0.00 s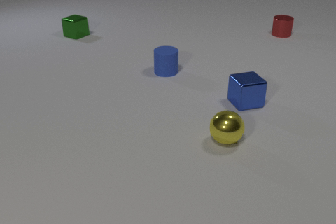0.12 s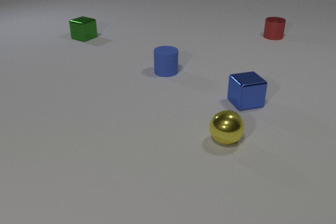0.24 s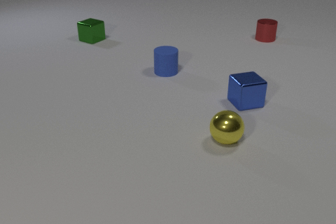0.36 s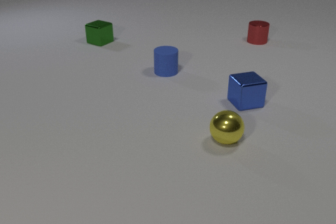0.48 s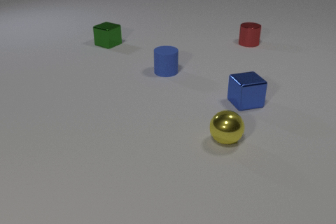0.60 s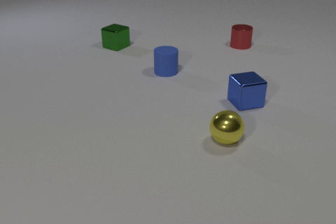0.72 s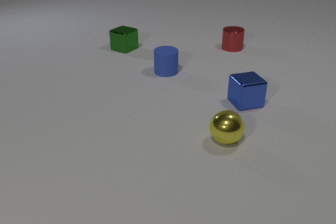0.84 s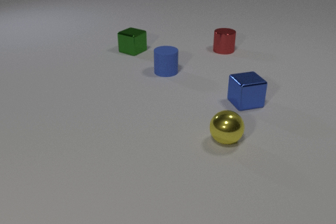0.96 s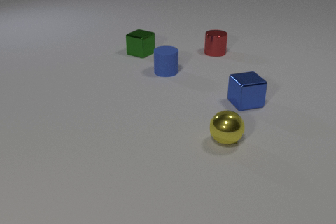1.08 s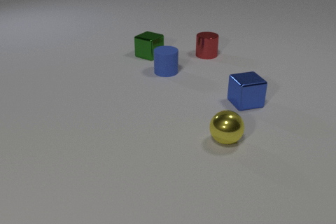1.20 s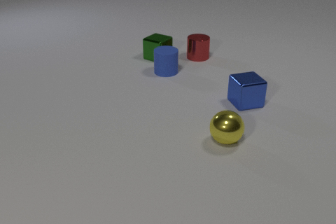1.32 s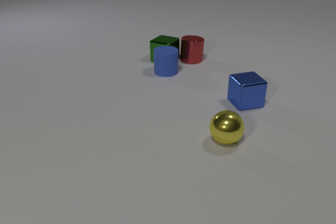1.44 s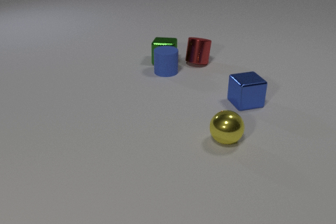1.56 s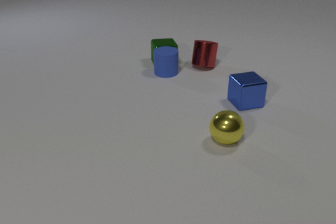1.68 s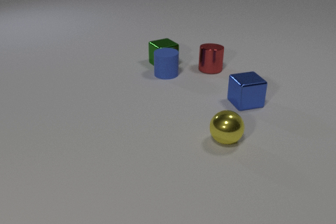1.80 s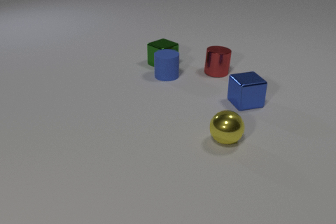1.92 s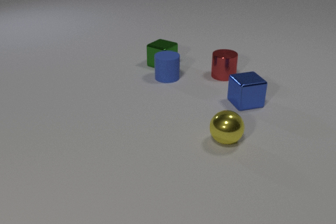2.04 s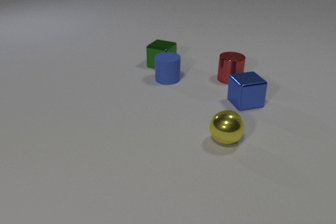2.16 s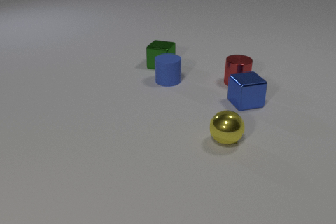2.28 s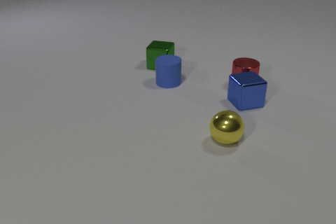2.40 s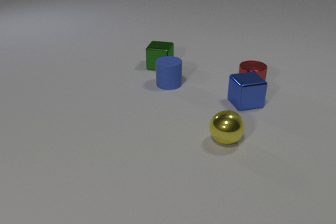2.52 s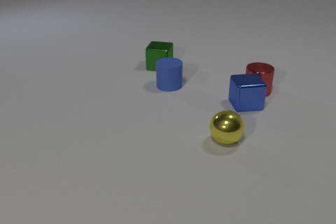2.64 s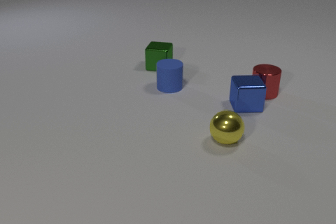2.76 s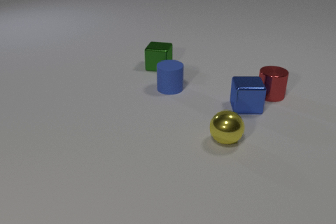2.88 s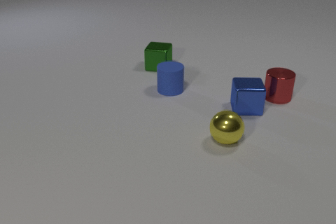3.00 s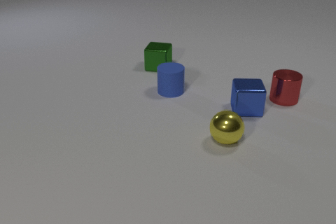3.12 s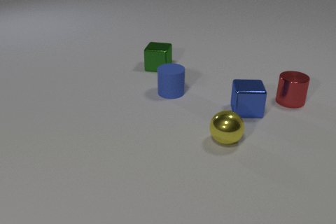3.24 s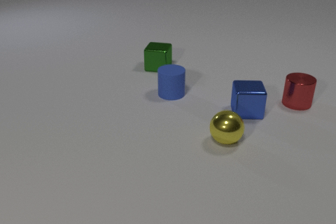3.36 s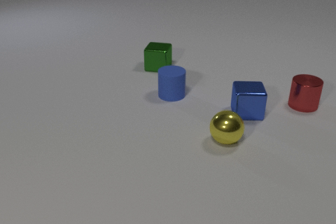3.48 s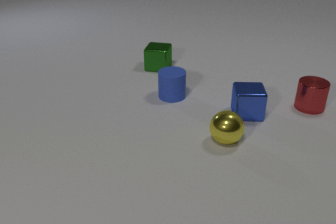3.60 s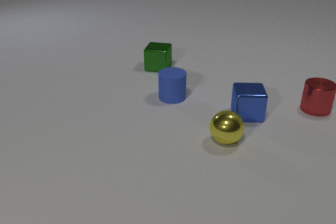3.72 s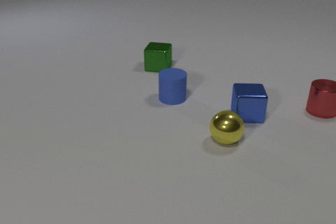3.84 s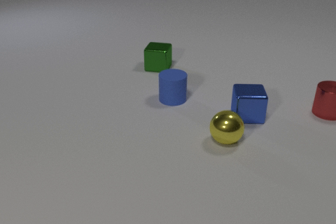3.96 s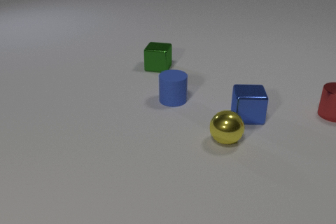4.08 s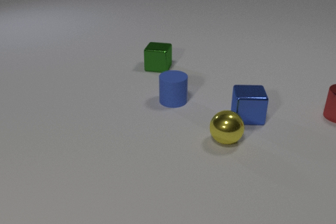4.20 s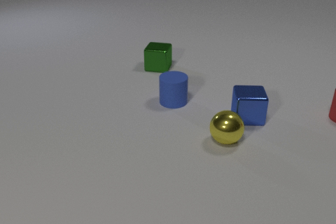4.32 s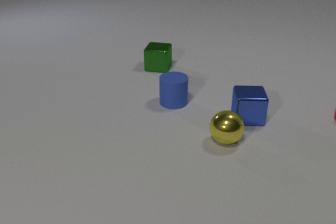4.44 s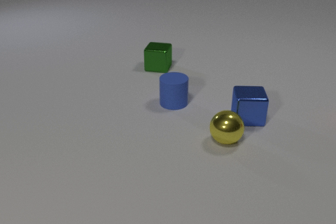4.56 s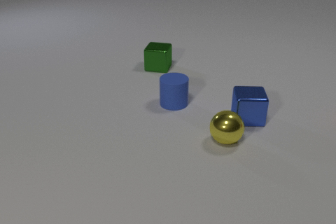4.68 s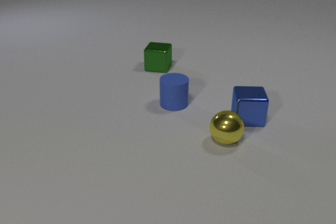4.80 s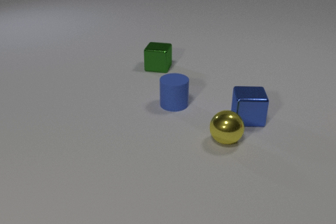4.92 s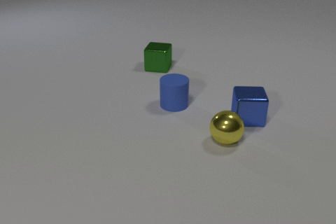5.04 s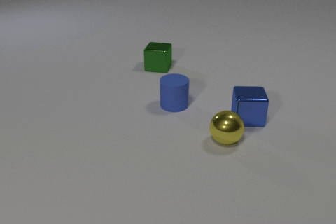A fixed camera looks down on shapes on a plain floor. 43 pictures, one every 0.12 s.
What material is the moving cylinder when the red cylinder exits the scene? rubber.
How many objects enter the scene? 0.
Are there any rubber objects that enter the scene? no.
0.00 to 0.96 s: The green metal cube slides to the right and toward the camera. The red metal cylinder slides toward the camera and to the left.
0.96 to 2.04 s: The green metal cube slides toward the camera and to the right, spins so that its near face slides to the right, counterclockwise seen from above. The red metal cylinder slides toward the camera. The blue rubber cylinder slides toward the camera. The green metal cube and the red metal cylinder collide. The green metal cube and the blue rubber cylinder collide.
2.04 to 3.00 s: The green metal cube slides toward the camera. The red metal cylinder slides to the right and toward the camera. The blue rubber cylinder slides toward the camera. The blue metal cube slides toward the camera. The red metal cylinder and the blue metal cube collide.
3.00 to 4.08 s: The red metal cylinder slides to the right. The blue rubber cylinder slides toward the camera. The blue metal cube slides toward the camera.
4.08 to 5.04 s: The red metal cylinder slides to the right, leaves at the right edge. The blue rubber cylinder slides toward the camera.
